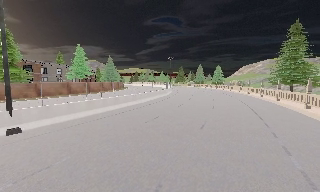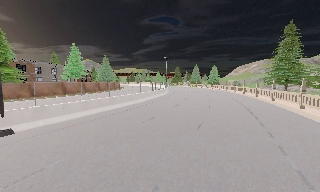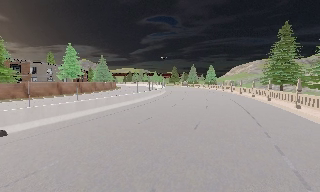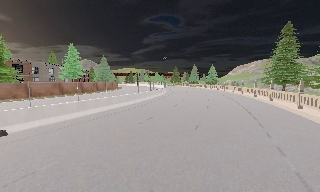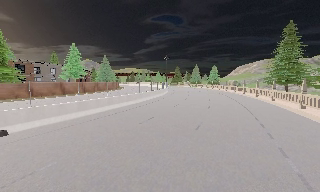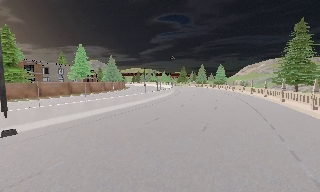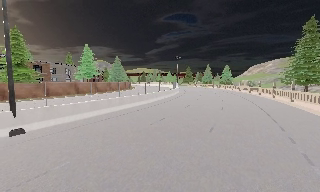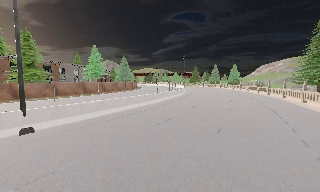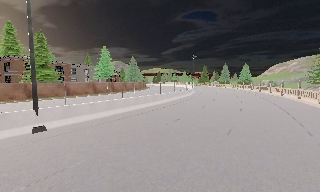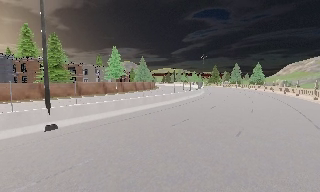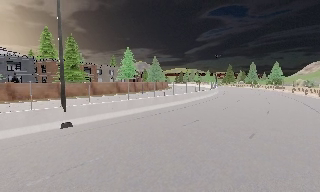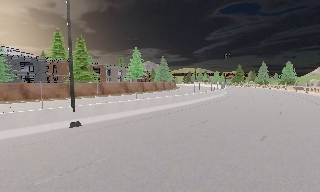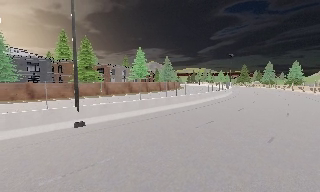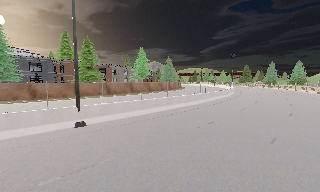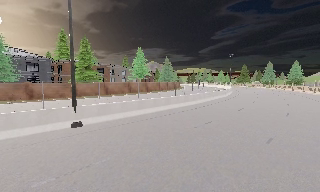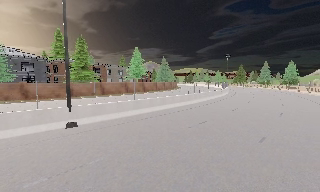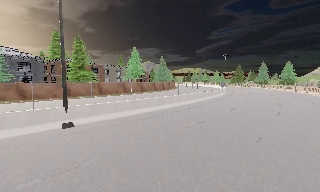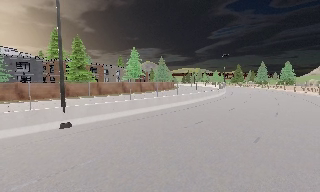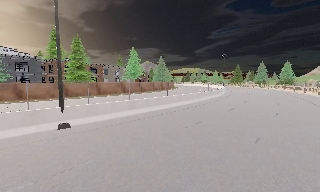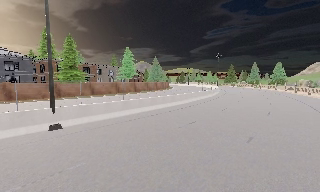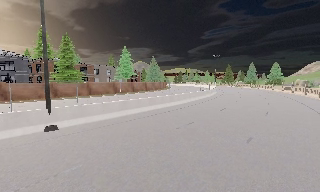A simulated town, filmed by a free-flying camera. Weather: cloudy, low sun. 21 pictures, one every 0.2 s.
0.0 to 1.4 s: The camera travels forward, about 0.5 m, so what stands in front looms larger.
1.4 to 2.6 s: The camera pans to its left, which is counterclockwise from overhead, by about 15 degrees.
2.6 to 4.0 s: The camera shifts only a little, or ends up much as it began.
The film runs forward here.
